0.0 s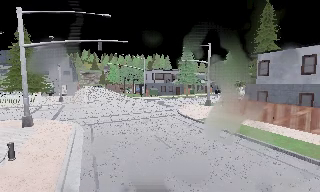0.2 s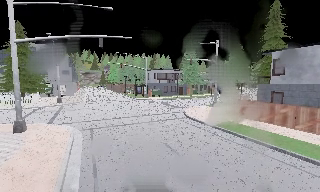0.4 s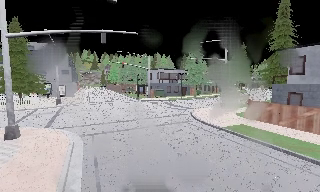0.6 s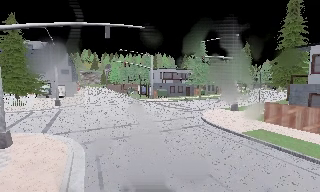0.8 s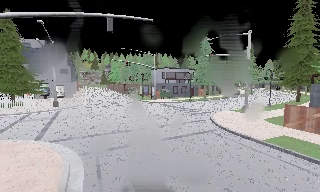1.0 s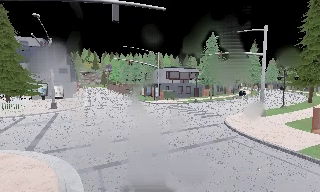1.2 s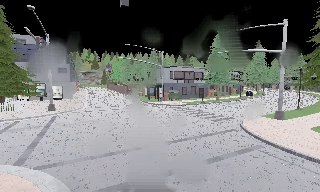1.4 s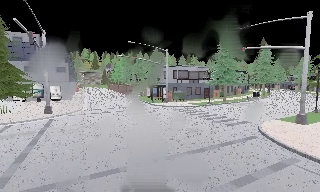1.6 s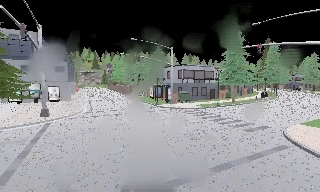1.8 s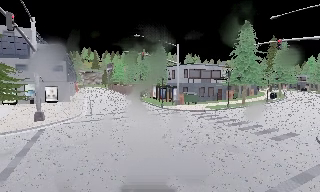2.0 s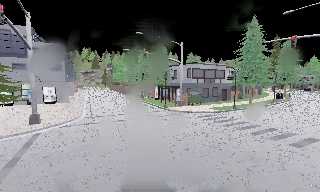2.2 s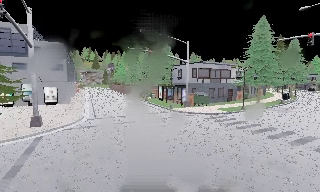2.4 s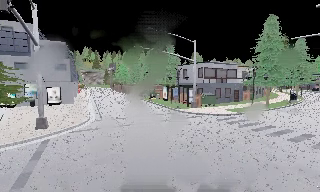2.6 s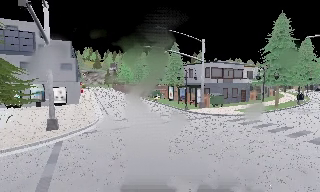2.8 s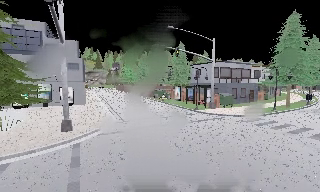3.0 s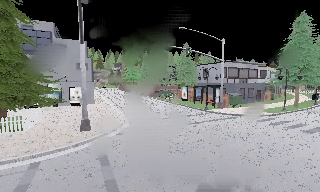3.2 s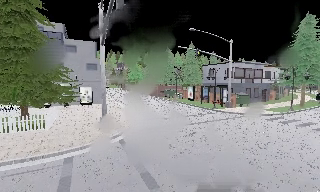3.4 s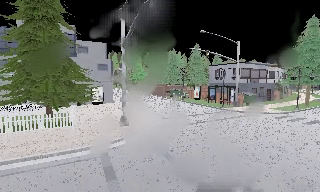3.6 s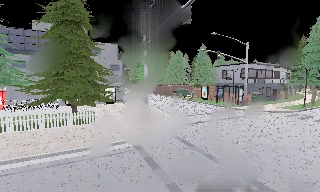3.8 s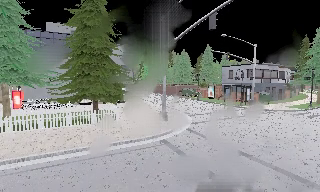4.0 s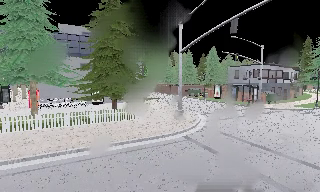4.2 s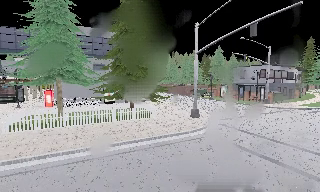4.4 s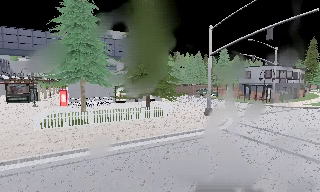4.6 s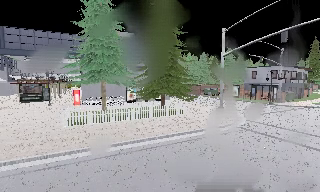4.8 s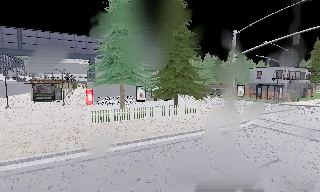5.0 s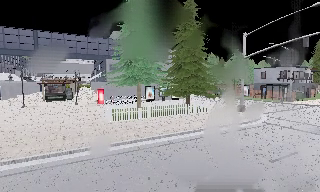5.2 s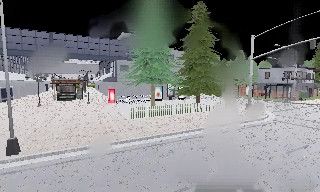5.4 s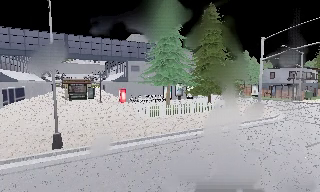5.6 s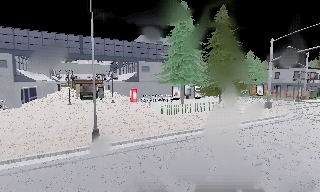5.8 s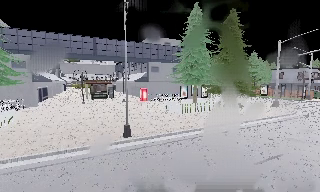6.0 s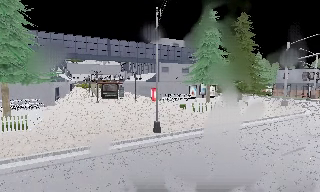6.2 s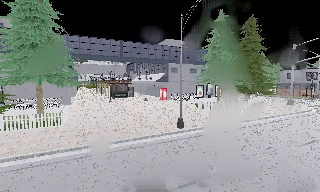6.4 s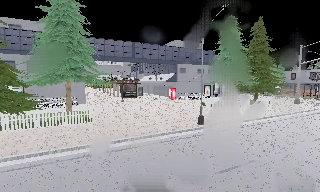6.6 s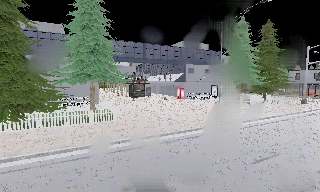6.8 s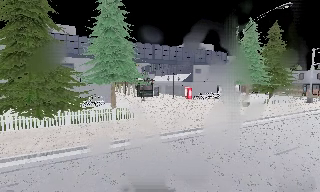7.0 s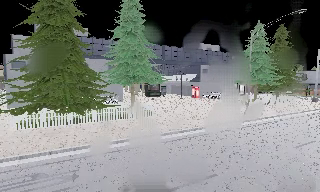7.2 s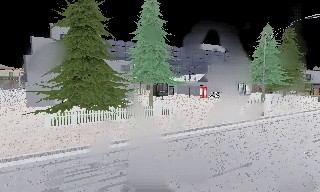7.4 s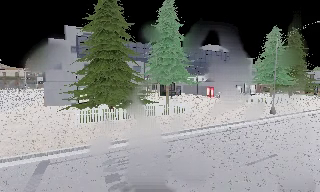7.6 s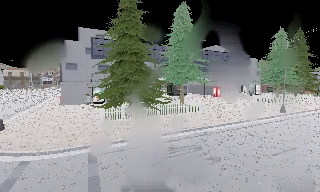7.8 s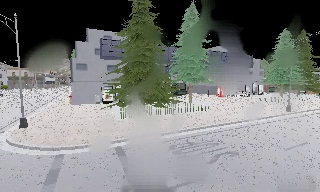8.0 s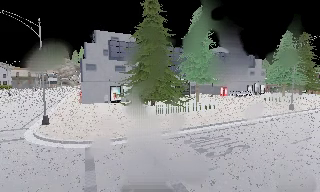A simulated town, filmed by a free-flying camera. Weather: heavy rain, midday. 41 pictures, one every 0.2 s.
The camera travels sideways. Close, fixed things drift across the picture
to the right.
0.0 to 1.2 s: The camera travels forward and to its left, about 8 m, so what stands in front looms larger.
1.2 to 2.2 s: The camera travels forward and to its left, about 7 m, so what stands in front looms larger. It loses speed.
2.2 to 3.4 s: The camera travels to its left, about 6 m, so close, fixed things drift to the right.
3.4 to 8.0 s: The camera travels to its left and backward, about 35 m, so close, fixed things drift to the right.
The film runs backward here.
